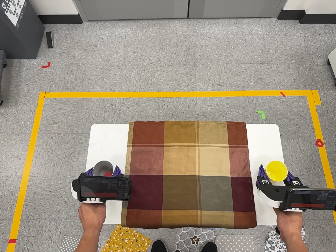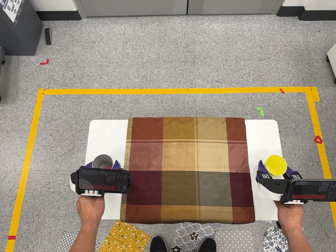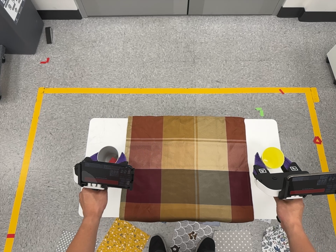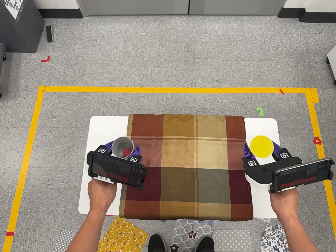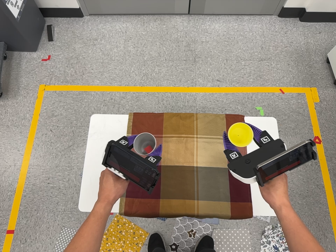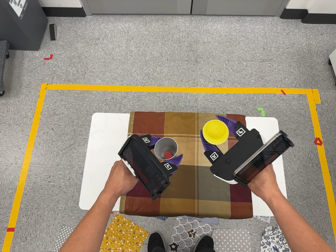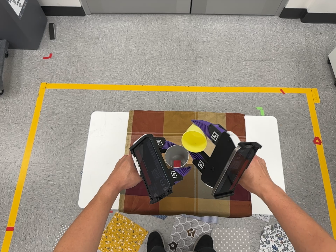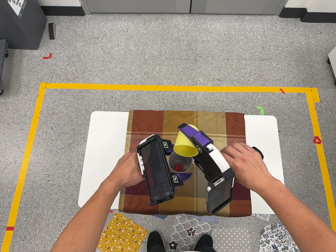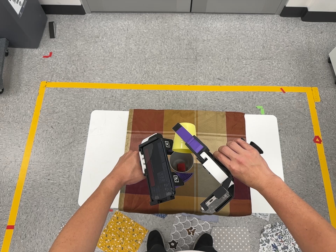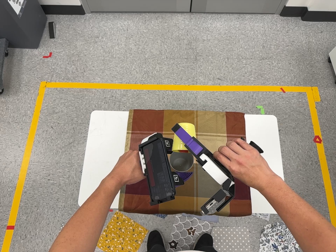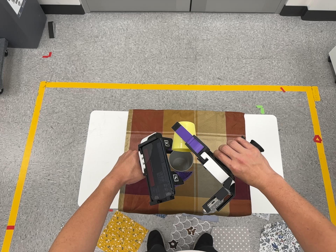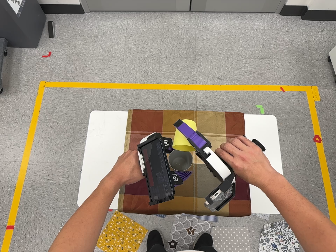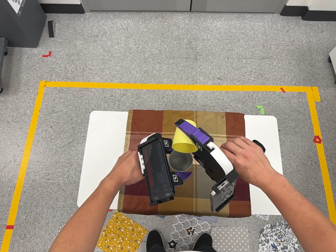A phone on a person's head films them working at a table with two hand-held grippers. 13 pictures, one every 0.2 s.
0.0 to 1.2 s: The camera travels toward the bottom of its view, about 4 cm, so close, fixed things drift upward.
1.2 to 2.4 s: The camera shifts only a little, or ends up much as it began.
The film runs backward here.
